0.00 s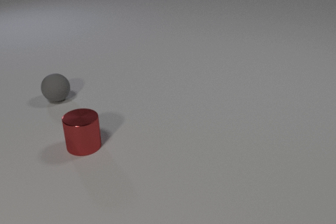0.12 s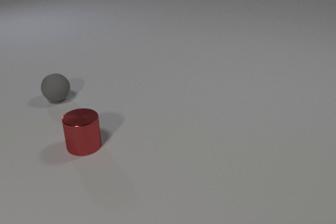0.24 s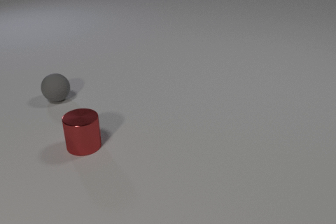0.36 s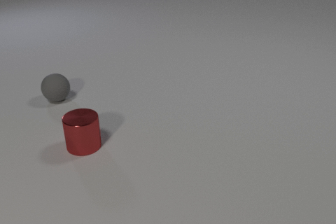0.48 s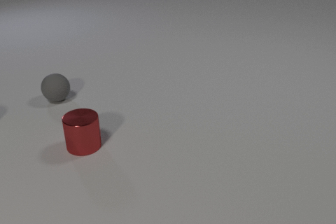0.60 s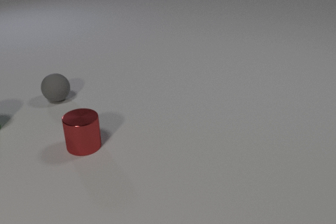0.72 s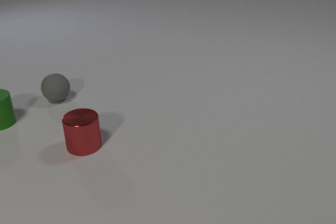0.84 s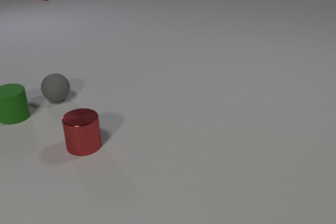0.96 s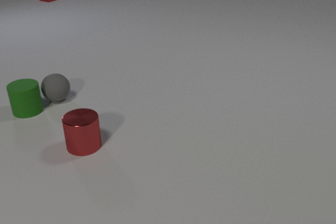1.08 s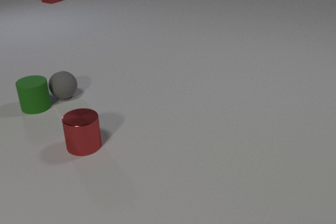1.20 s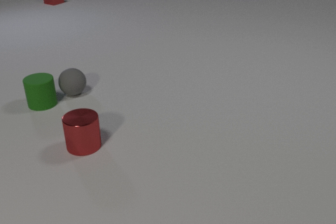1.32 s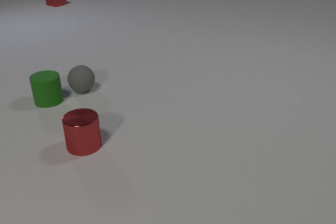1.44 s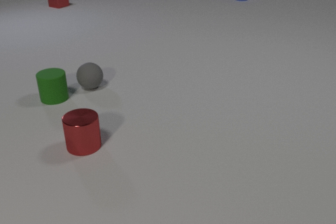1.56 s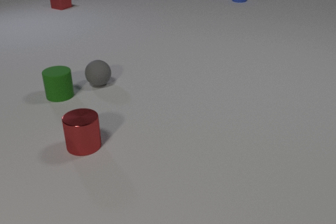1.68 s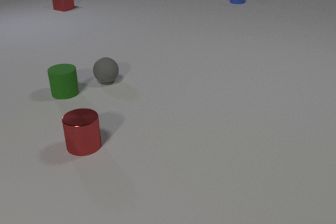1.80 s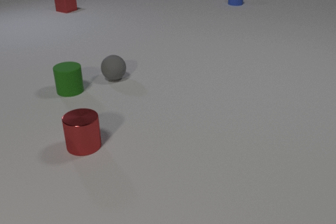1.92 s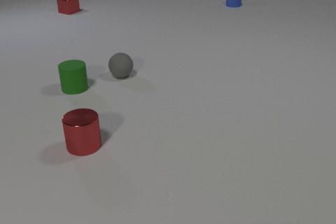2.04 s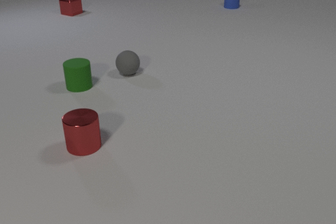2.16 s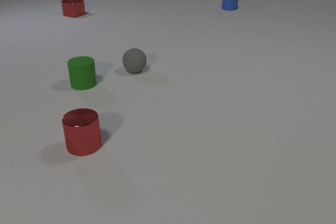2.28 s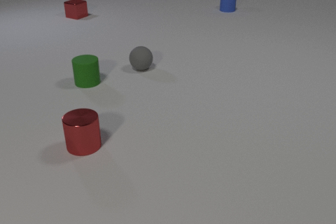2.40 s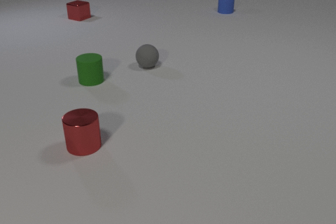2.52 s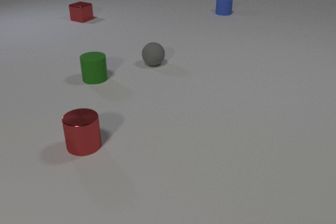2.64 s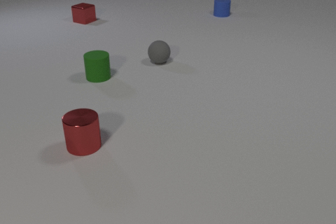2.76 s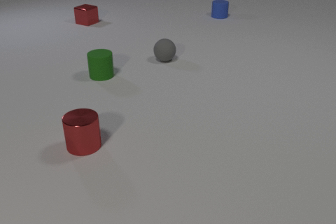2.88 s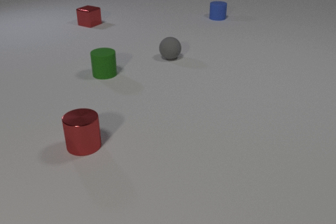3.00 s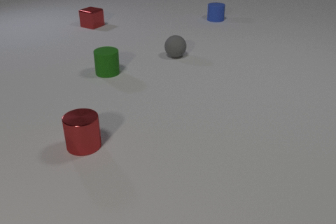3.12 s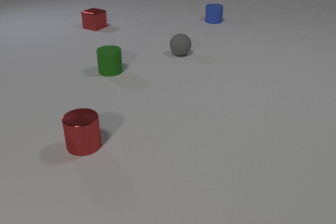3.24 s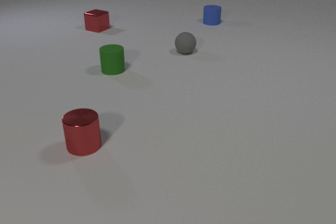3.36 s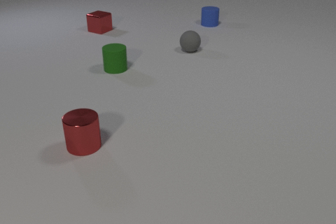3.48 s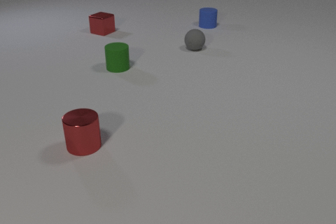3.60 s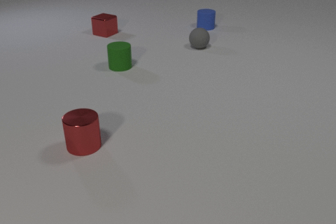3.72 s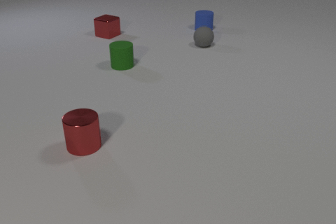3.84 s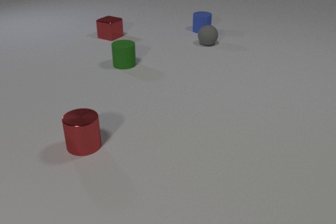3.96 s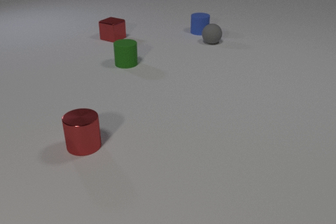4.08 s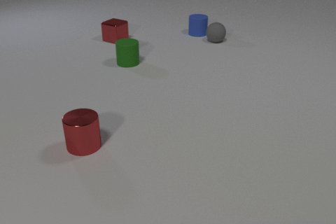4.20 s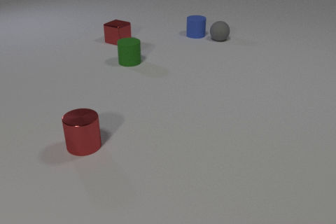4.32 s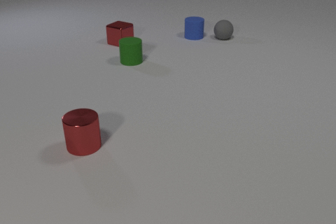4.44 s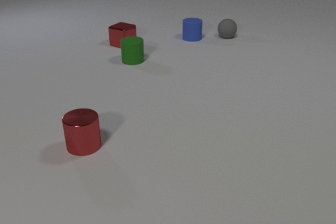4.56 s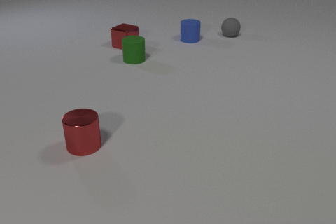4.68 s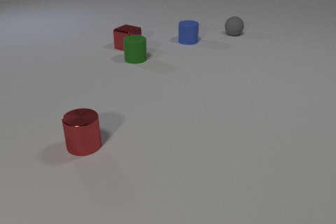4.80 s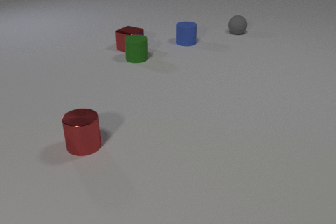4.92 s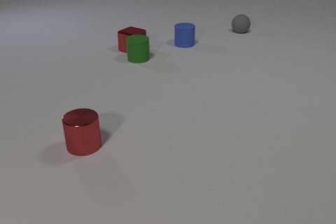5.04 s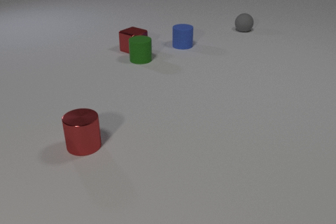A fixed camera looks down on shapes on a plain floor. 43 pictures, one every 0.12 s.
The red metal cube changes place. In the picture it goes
toward the camera.
The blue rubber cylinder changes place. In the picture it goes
toward the camera.
0.00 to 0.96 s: The green rubber cylinder comes in at the left edge, slides to the right and away from the camera. The red metal cube comes in at the top edge, slides toward the camera.
0.96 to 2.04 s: The green rubber cylinder slides to the right and away from the camera. The gray rubber sphere rolls to the right and away from the camera. The red metal cube slides toward the camera. The blue rubber cylinder comes in at the top edge, slides toward the camera. The green rubber cylinder and the gray rubber sphere collide.
2.04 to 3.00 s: The green rubber cylinder slides to the right and away from the camera. The gray rubber sphere rolls to the right and away from the camera. The red metal cube slides toward the camera and to the right. The blue rubber cylinder slides toward the camera.
3.00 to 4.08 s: The green rubber cylinder slides away from the camera and to the right. The gray rubber sphere rolls away from the camera and to the right. The red metal cube slides toward the camera and to the right. The blue rubber cylinder slides toward the camera.
4.08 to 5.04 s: The green rubber cylinder slides to the right and away from the camera. The gray rubber sphere rolls away from the camera and to the right. The red metal cube slides toward the camera and to the right. The blue rubber cylinder slides toward the camera and to the left. The green rubber cylinder and the red metal cube collide.
Are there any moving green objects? yes.
What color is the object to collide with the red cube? green.
Are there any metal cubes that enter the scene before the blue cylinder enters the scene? yes.
